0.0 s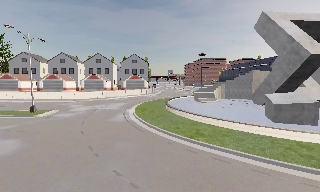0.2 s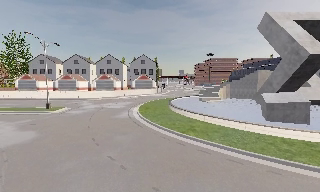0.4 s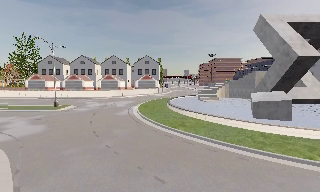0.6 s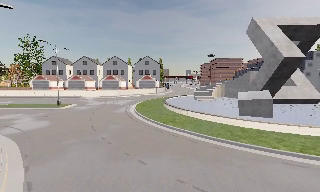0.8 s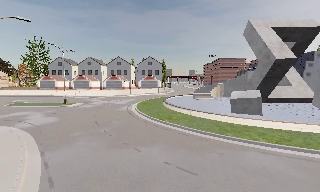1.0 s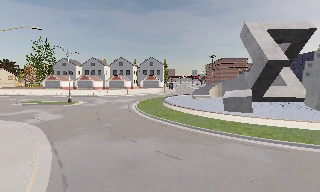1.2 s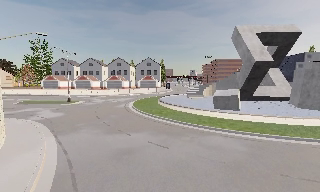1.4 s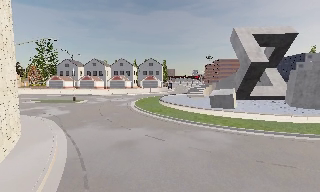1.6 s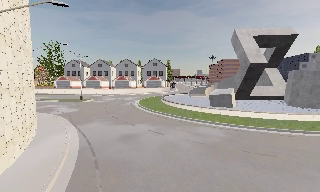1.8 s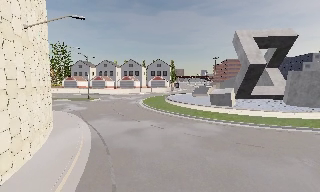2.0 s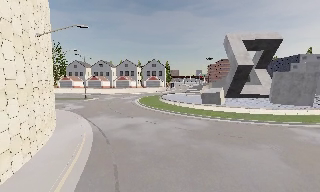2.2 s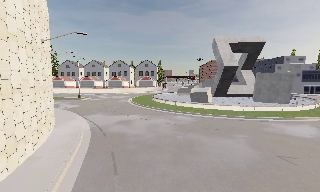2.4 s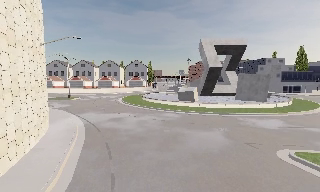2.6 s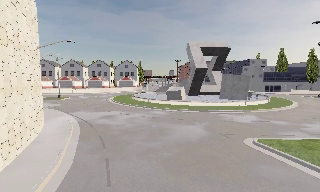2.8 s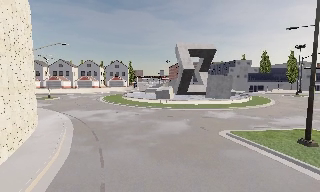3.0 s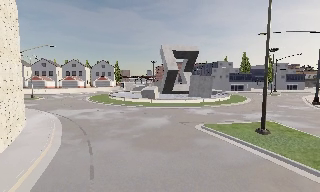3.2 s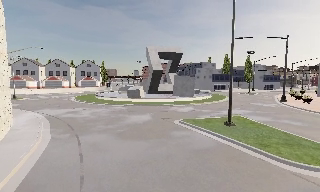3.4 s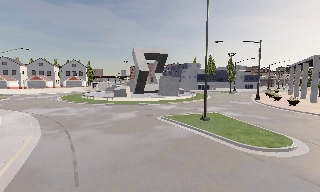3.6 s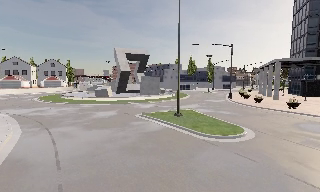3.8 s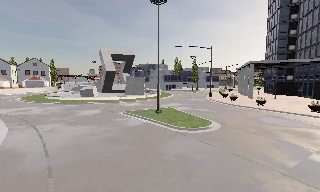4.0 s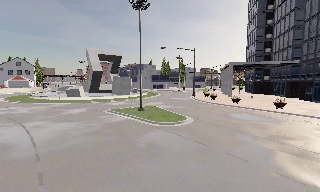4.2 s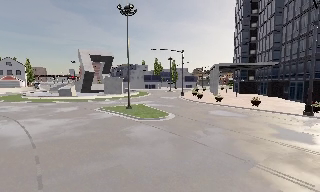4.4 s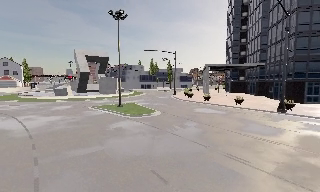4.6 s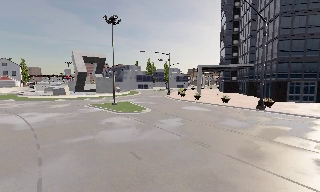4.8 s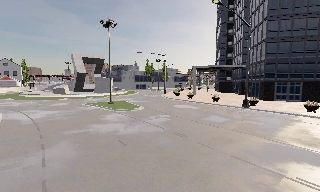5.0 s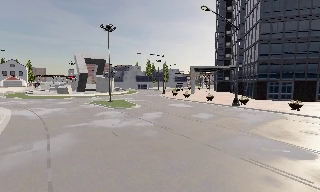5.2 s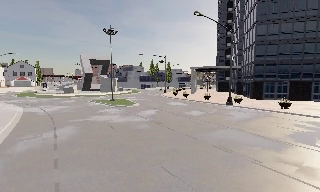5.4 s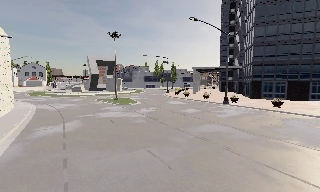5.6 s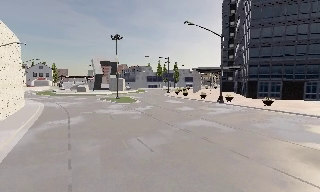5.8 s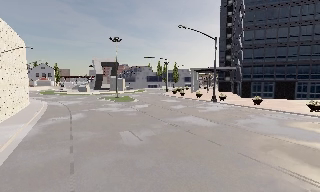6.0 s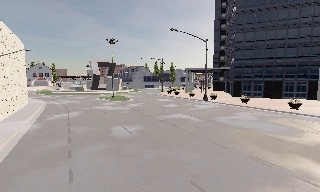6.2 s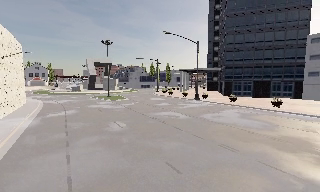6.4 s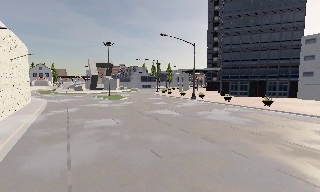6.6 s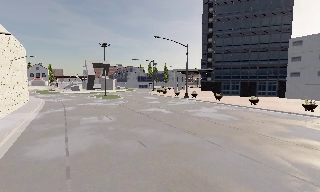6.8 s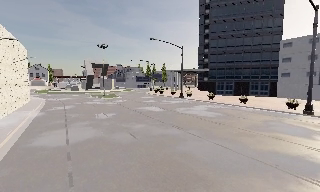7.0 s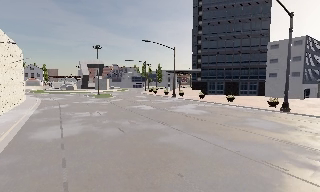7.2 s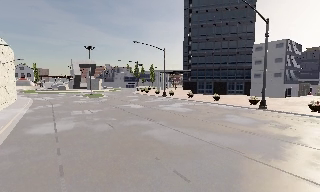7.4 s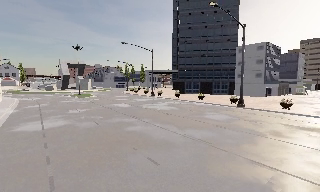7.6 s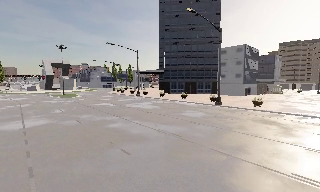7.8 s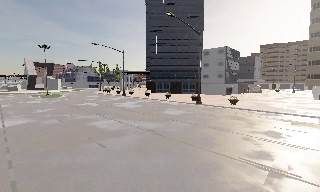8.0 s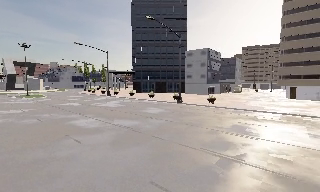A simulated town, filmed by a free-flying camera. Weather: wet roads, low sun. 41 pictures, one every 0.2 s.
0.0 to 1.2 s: The camera travels backward and to its right, about 8 m, so what stands in front gets smaller.
1.2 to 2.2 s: The camera travels backward, about 6 m, so what stands in front gets smaller.
2.2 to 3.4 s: The camera swings to its right by about 25 degrees, and the scene slides to the left. It travels backward, about 8 m, so what stands in front gets smaller.
3.4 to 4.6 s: The camera pans to its right, which is clockwise from overhead, by about 15 degrees. It travels backward and to its right, about 10 m, so what stands in front gets smaller.
4.6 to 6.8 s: The camera travels backward and to its right, about 18 m, so what stands in front gets smaller.
6.8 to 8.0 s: The camera pans to its right, which is clockwise from overhead, by about 20 degrees. It travels backward and to its right, about 8 m, so what stands in front gets smaller.
The film runs forward here.
